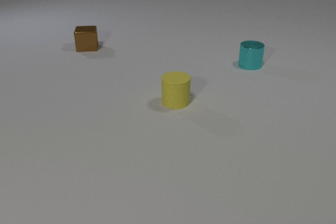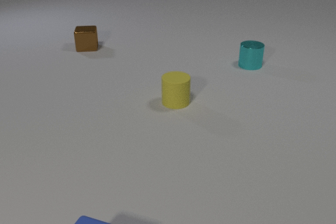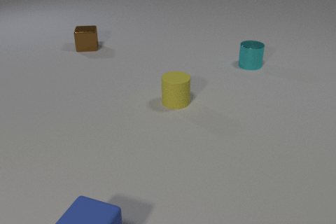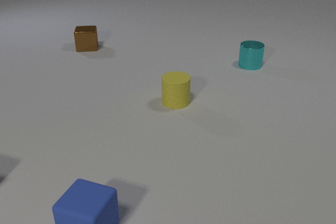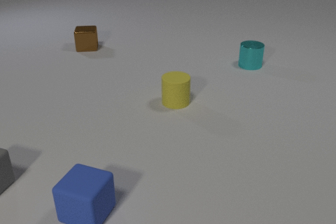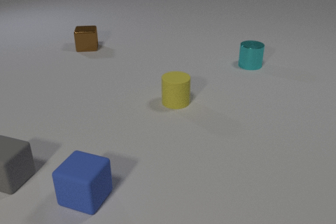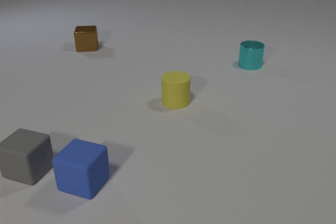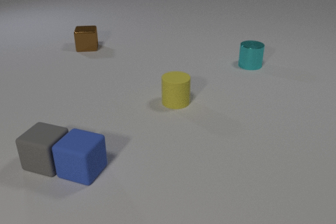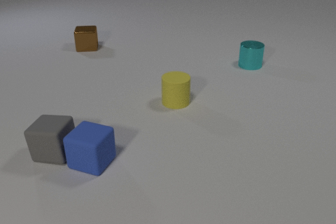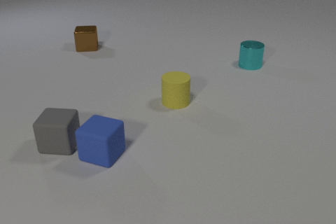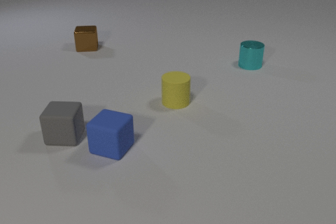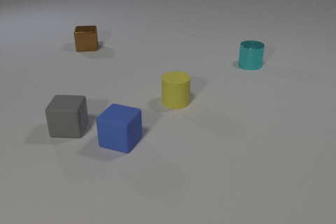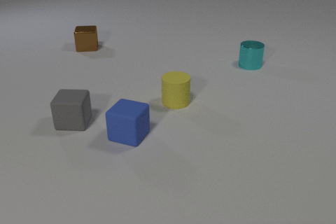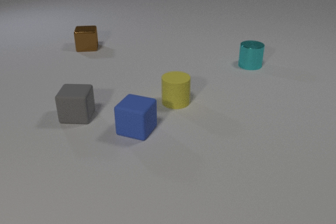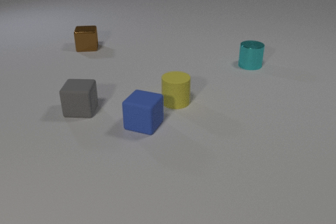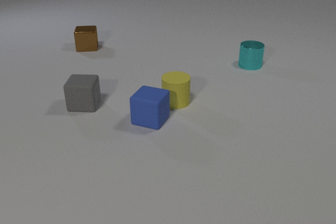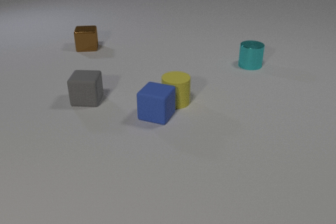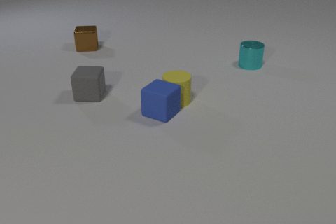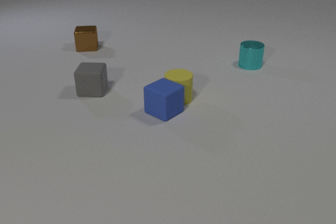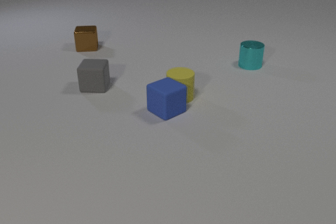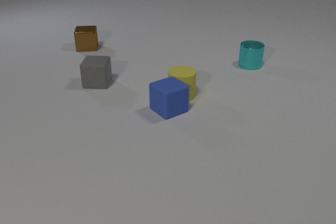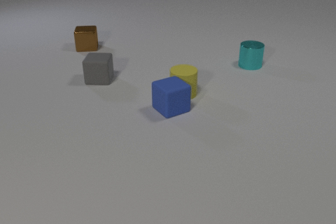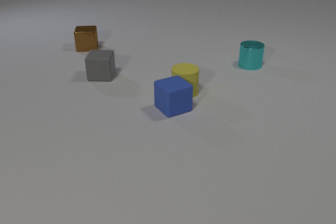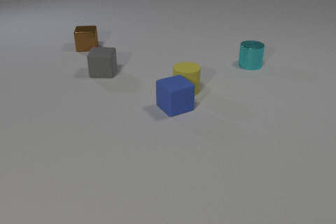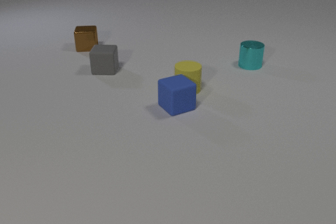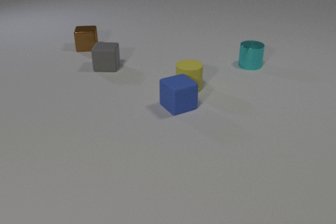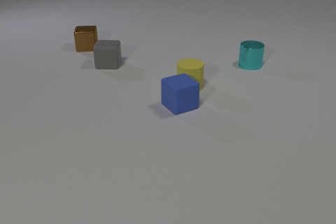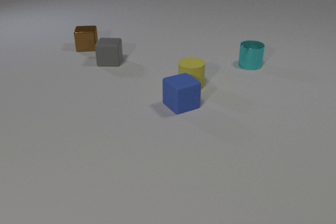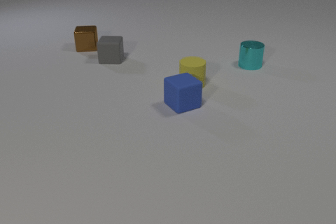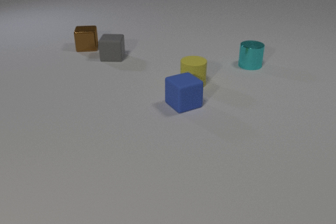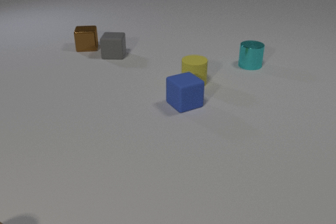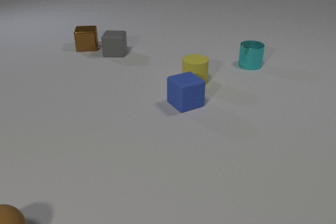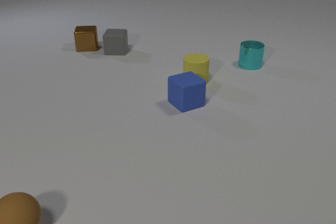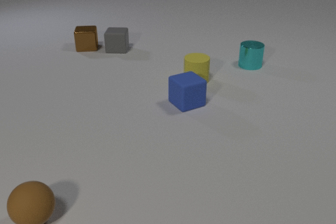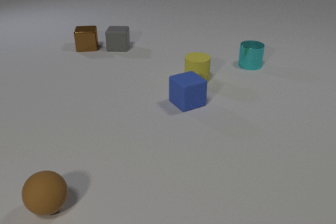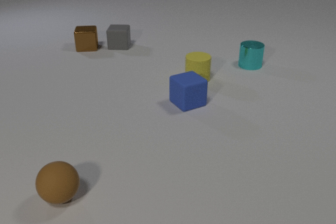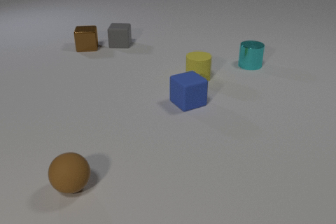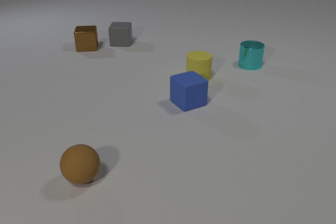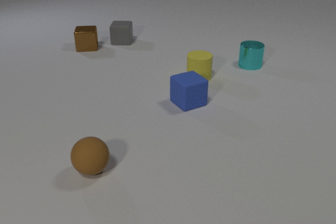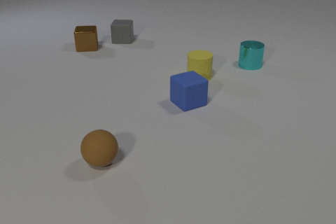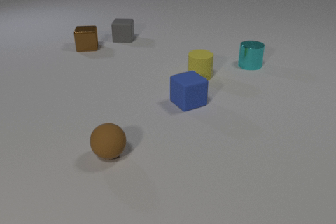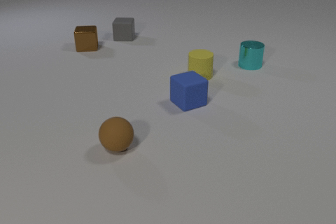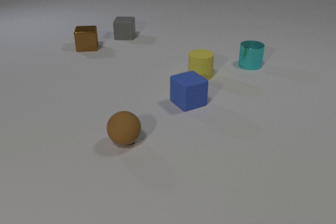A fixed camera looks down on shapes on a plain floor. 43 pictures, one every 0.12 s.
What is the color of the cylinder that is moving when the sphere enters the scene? yellow.
How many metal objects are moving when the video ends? 0.
Are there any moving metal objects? no.
0.00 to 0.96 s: The gray rubber cube comes in at the left edge, slides to the right and away from the camera. The blue rubber cube comes in at the bottom edge, slides away from the camera. The gray rubber cube and the blue rubber cube collide.
0.96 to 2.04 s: The gray rubber cube slides away from the camera. The blue rubber cube slides away from the camera and to the right. The blue rubber cube and the yellow rubber cylinder collide.
2.04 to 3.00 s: The gray rubber cube slides away from the camera. The blue rubber cube slides to the right and away from the camera, spins clockwise seen from above by about 30 degrees, its near face sliding to the left. The yellow rubber cylinder slides away from the camera and to the right.
3.00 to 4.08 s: The gray rubber cube slides away from the camera. The blue rubber cube slides to the right and away from the camera. The yellow rubber cylinder slides away from the camera. The brown rubber sphere comes in at the bottom edge, rolls to the right and away from the camera.
4.08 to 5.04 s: The gray rubber cube slides away from the camera. The yellow rubber cylinder slides away from the camera. The brown rubber sphere rolls away from the camera and to the right.
